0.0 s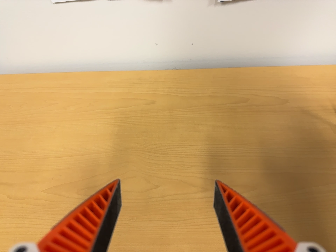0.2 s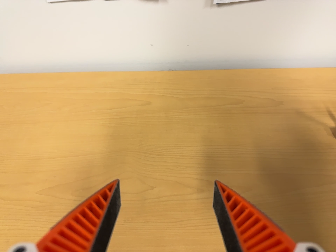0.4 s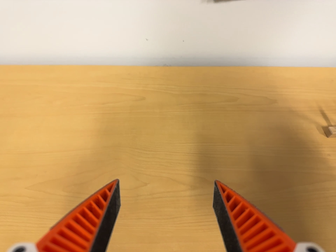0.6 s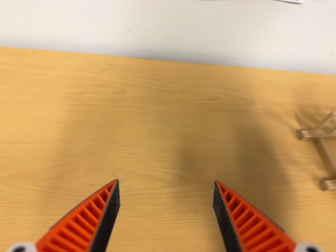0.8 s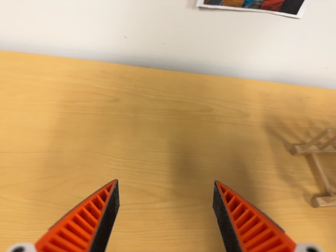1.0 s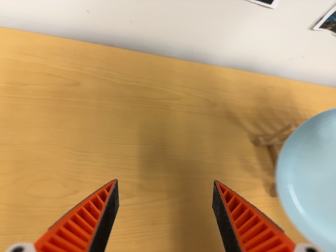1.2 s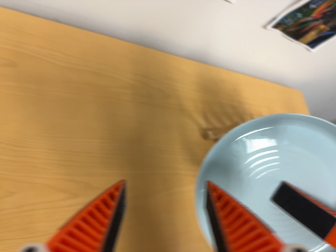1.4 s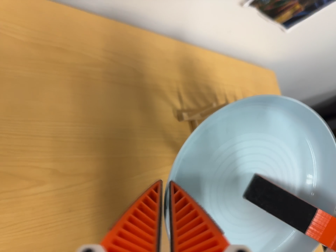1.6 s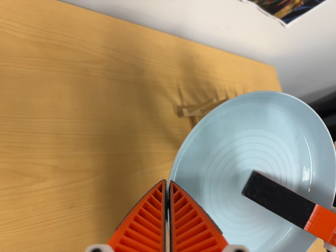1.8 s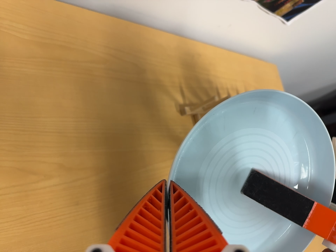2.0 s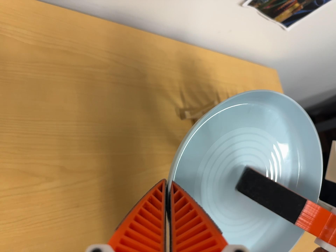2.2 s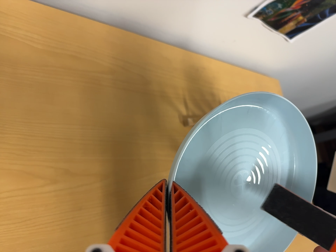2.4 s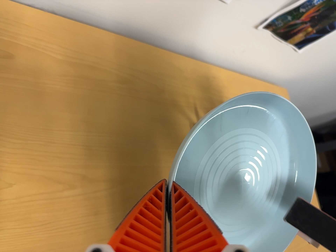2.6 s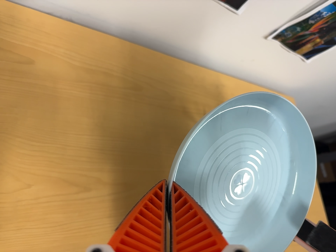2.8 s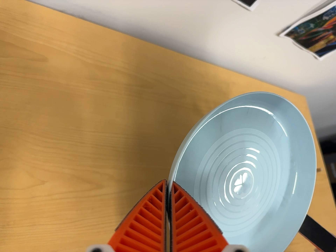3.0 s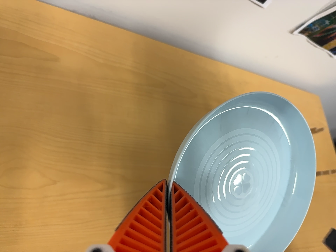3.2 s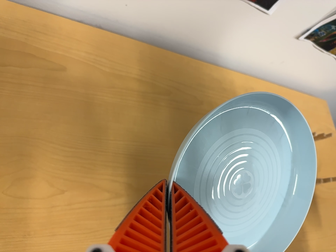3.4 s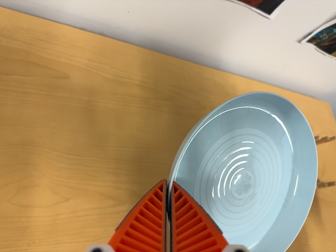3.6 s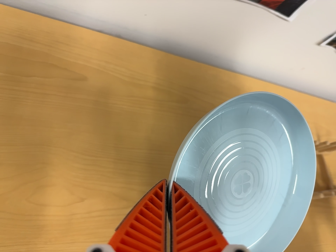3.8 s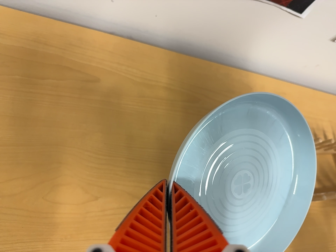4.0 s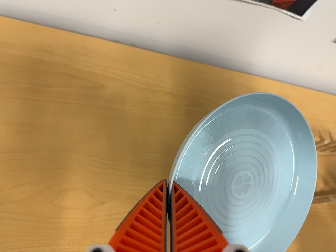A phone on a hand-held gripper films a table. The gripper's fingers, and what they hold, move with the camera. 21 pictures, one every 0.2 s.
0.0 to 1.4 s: The camera swings to its right by about 40 degrees, and the scene slides to the left. It travels toward the top of its view, forward and to its left, about 14 cm. Its aim tips toward the bottom of its view by about 20 degrees. It rolls about its line of sight by about 10 degrees, and the scene rotates clockwise.
1.4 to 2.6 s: The camera travels backward, about 5 cm, so what stands in front gets smaller.
2.6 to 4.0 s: The camera swings to its left by about 10 degrees, and the scene slides to the right.
The film runs backward here.
